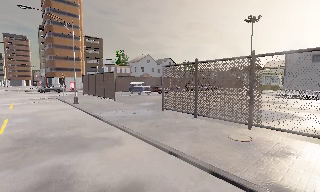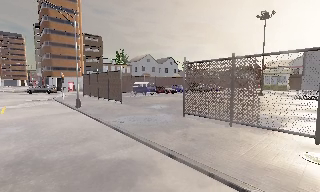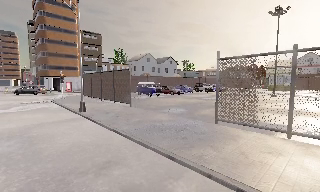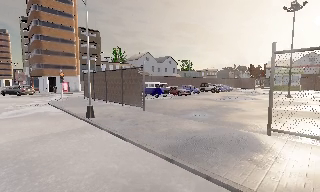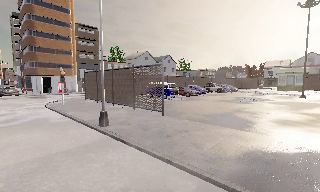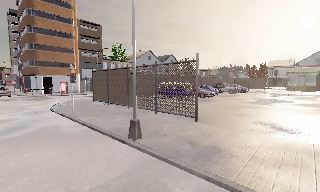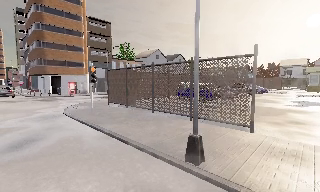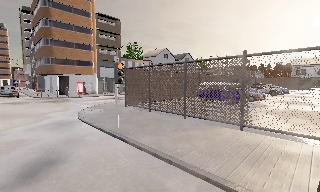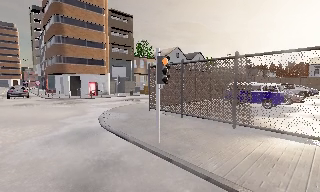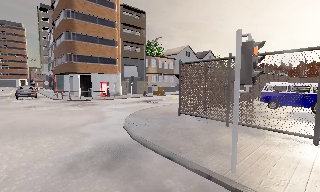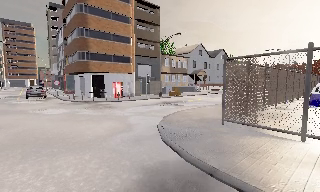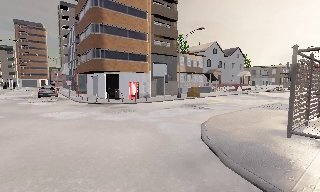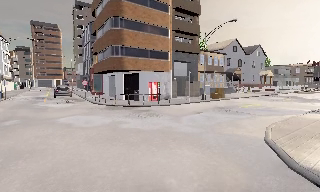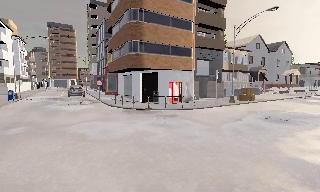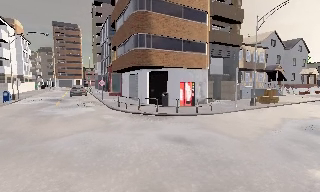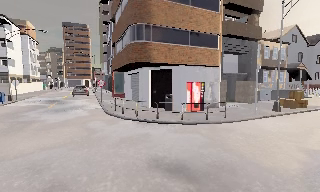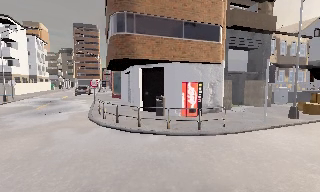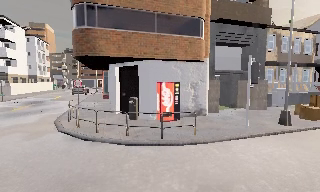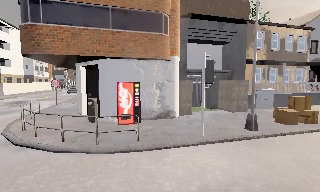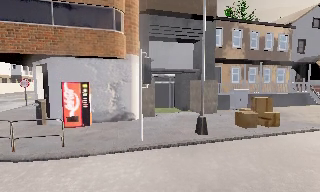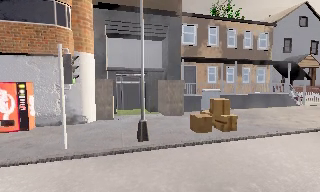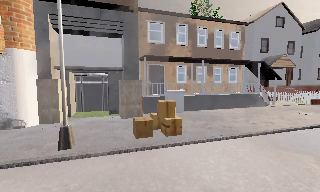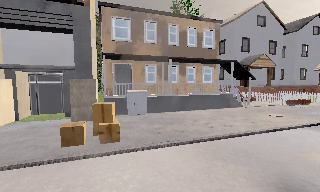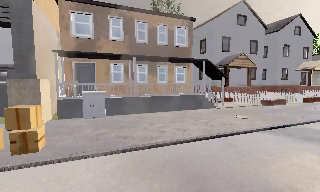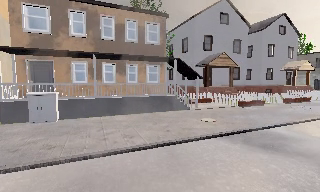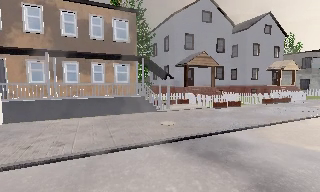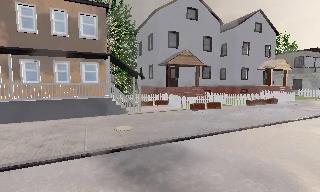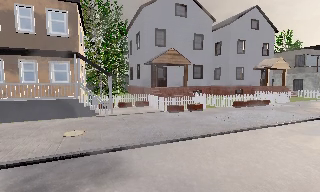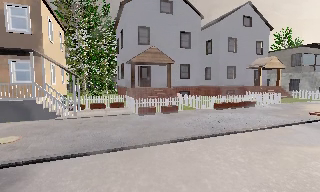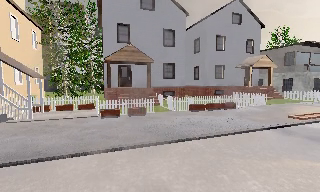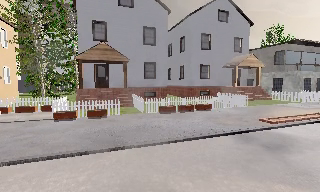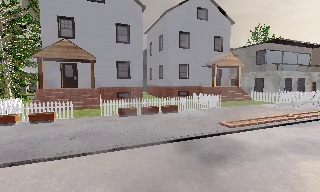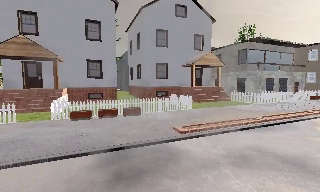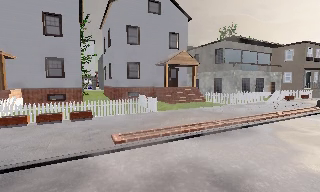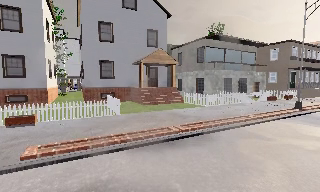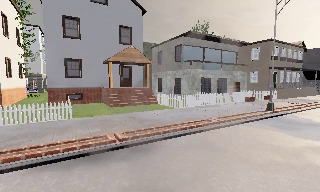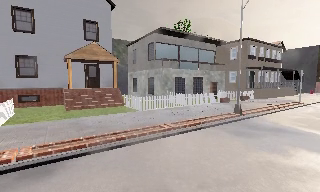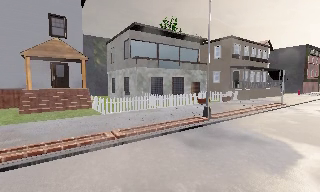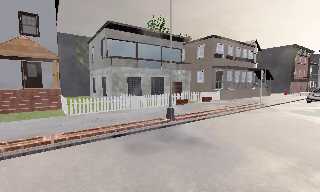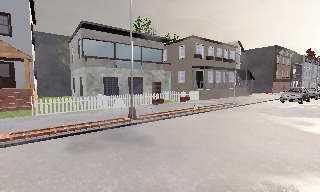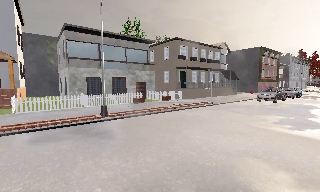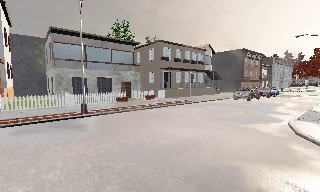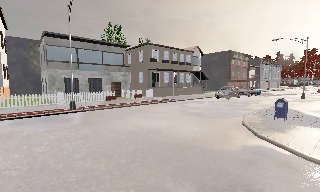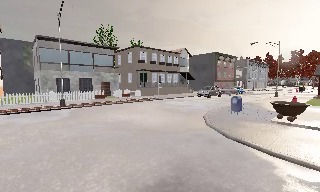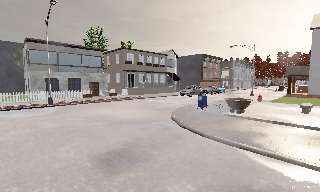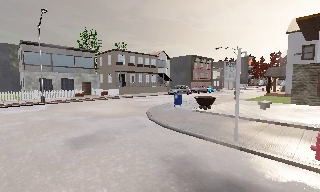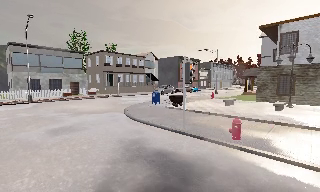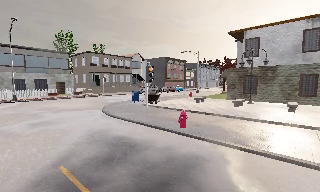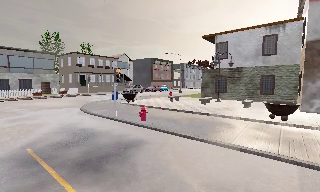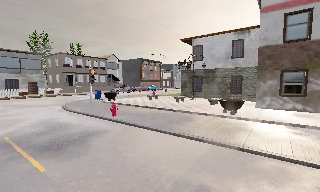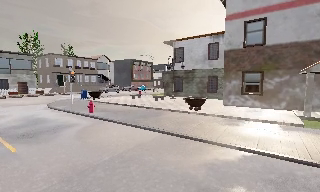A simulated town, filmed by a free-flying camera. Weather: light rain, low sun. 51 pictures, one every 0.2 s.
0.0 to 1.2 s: The camera travels forward and to its left, about 14 m, so what stands in front looms larger.
1.2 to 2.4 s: The camera pans to its left, which is counterclockwise from overhead, by about 10 degrees. It travels forward and to its left, about 14 m, so what stands in front looms larger.
2.4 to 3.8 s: The camera pans to its left, which is counterclockwise from overhead, by about 20 degrees. It travels forward and to its right, about 12 m, so what stands in front looms larger.
3.8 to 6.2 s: The camera travels to its right, about 25 m, so close, fixed things drift to the left.
6.2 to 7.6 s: The camera swings to its right by about 15 degrees, and the scene slides to the left. It travels to its right and forward, about 15 m, so close, fixed things drift to the left.
7.6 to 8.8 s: The camera travels to its right and backward, about 11 m, so close, fixed things drift to the left.
8.8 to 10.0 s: The scene slides to the left, as the camera pans about 10 degrees to its right. It travels to its right and backward, about 12 m, so close, fixed things drift to the left.
The film runs forward here.
